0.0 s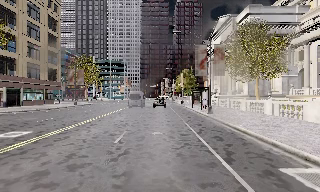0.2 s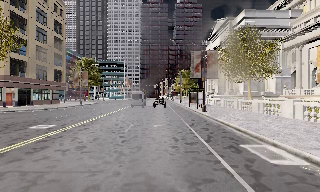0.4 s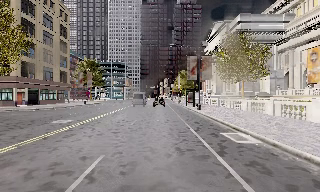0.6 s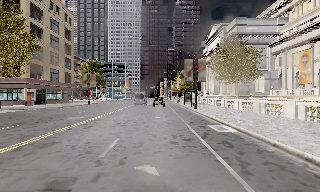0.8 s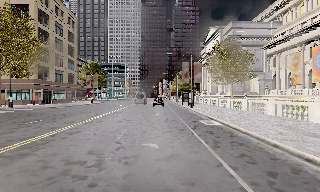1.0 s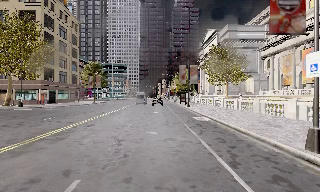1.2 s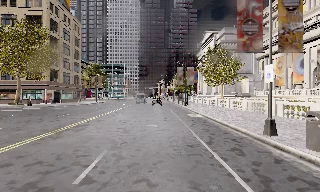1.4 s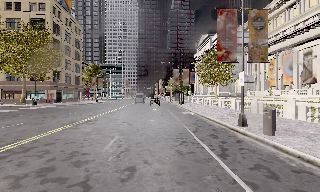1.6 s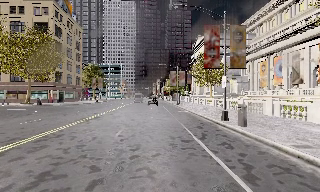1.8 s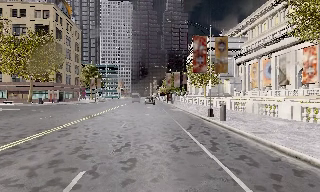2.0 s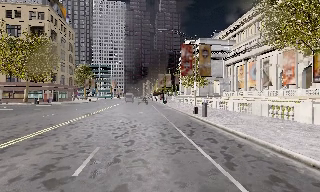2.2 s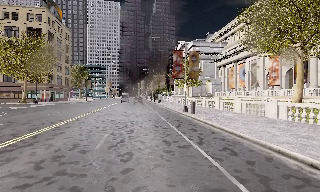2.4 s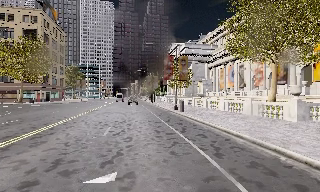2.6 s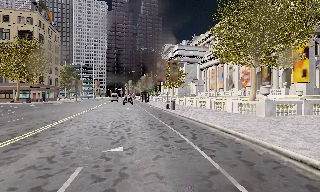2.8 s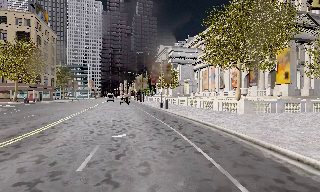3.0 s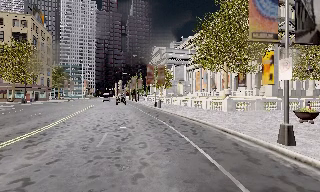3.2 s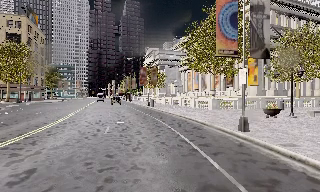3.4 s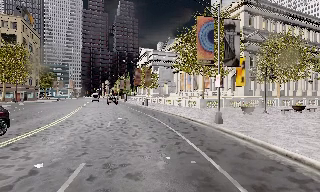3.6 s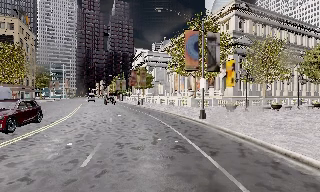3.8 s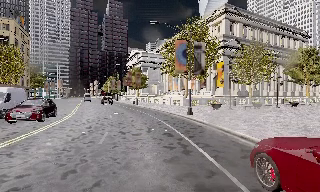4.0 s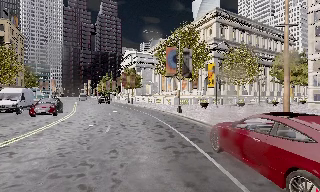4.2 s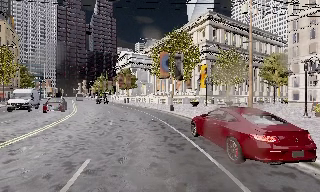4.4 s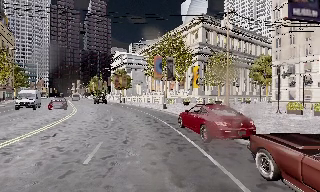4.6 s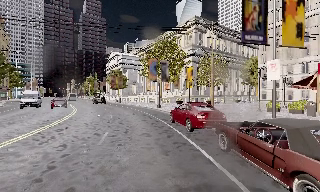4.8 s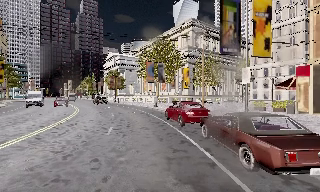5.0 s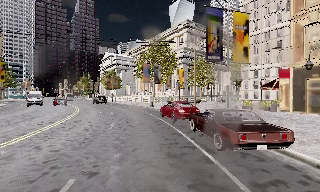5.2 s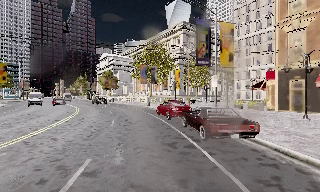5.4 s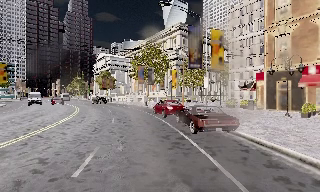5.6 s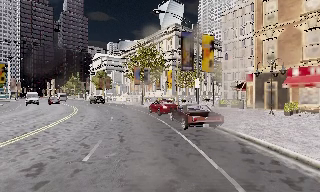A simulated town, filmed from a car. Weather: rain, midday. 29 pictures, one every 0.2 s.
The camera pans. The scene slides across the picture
to the left.
The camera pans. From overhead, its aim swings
clockwise.
0.0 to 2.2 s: The camera travels backward, about 20 m, so what stands in front gets smaller.
2.2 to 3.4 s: The camera swings to its right by about 15 degrees, and the scene slides to the left. It travels backward, about 12 m, so what stands in front gets smaller.
3.4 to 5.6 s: The camera swings to its right by about 15 degrees, and the scene slides to the left. It travels backward, about 17 m, so what stands in front gets smaller. It loses speed.
The film runs backward here.
